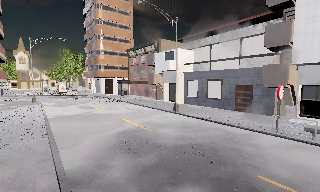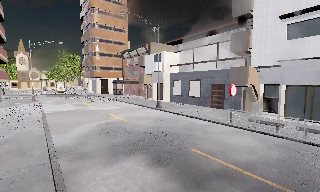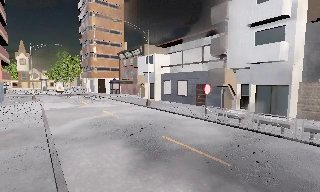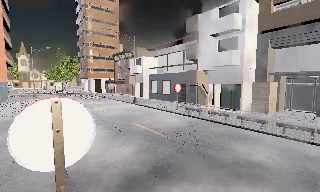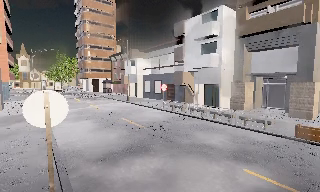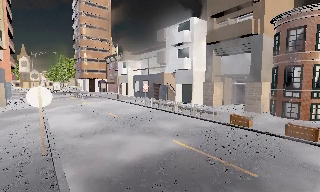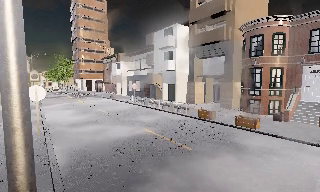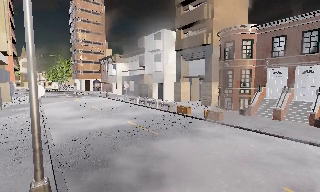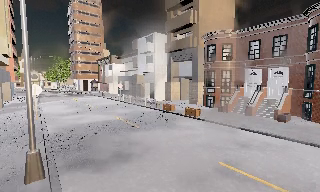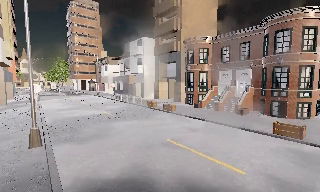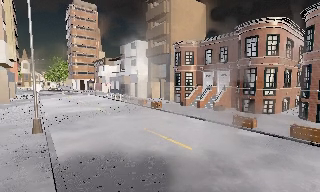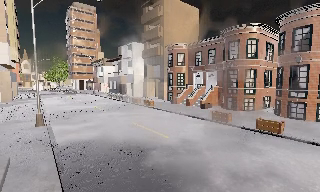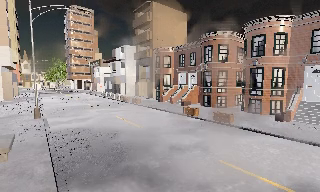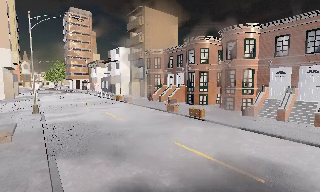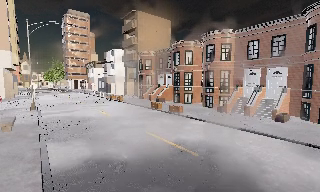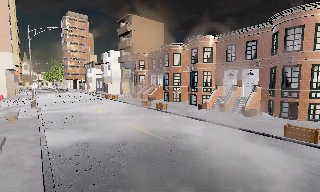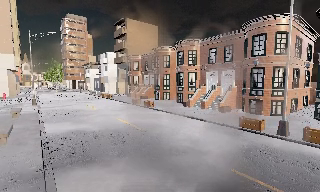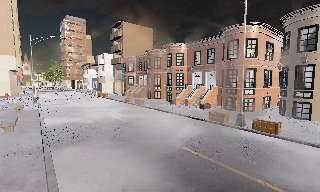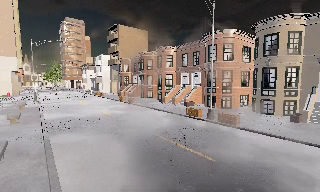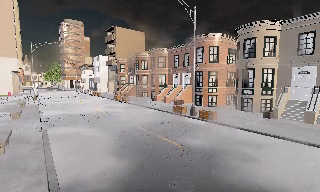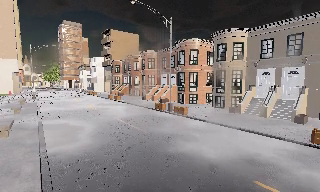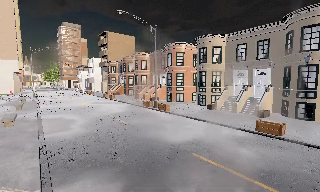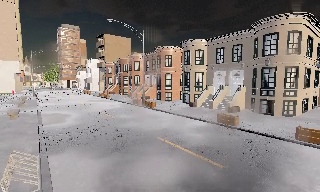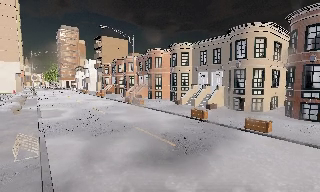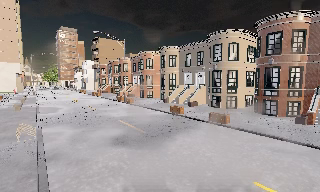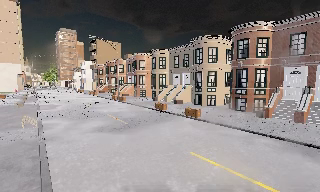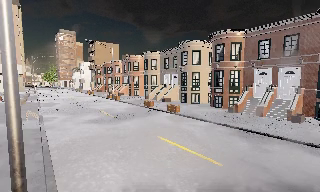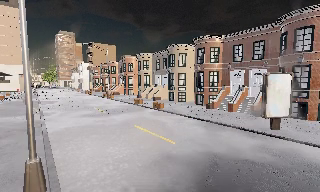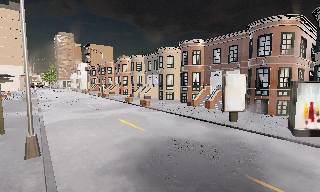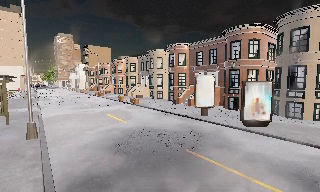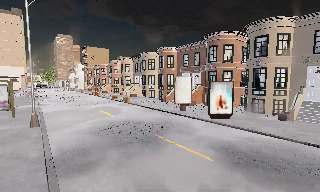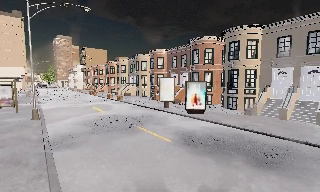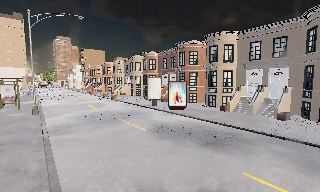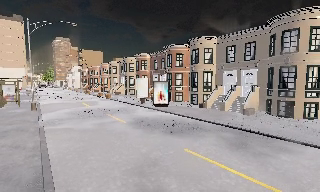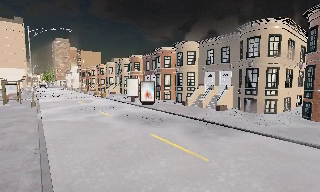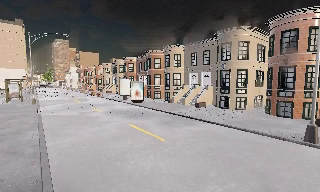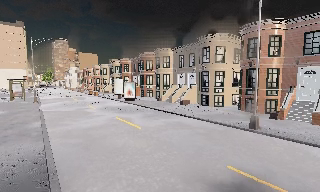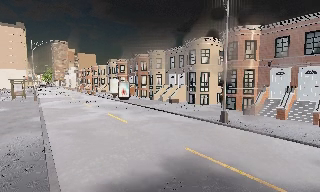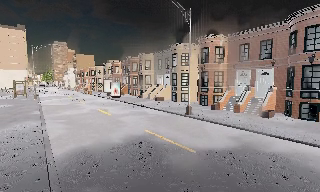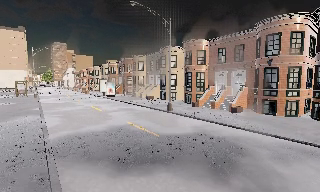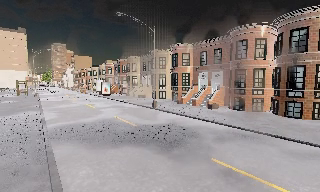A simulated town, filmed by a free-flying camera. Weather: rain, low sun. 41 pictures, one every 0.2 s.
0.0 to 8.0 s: The camera travels backward and to its right, about 85 m, so what stands in front gets smaller.
The film runs forward here.
